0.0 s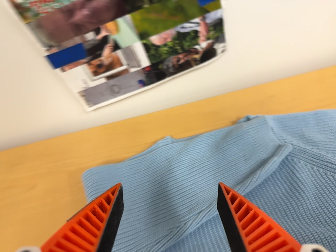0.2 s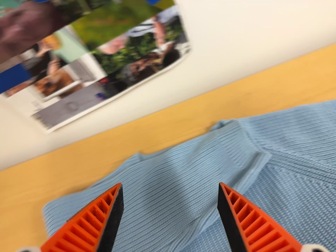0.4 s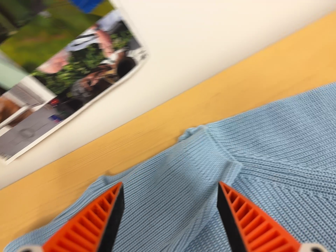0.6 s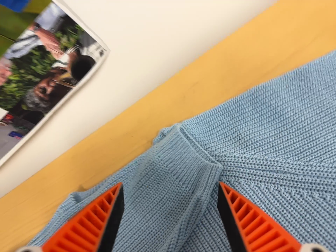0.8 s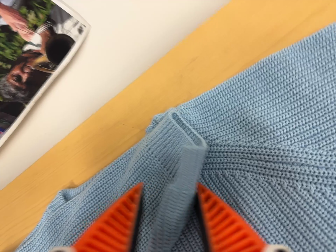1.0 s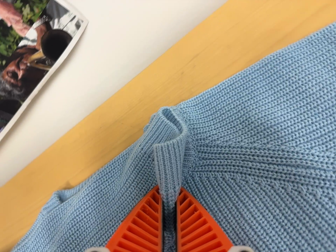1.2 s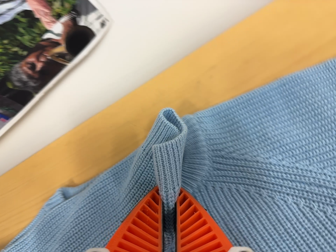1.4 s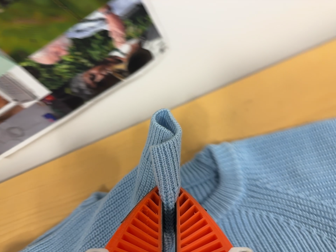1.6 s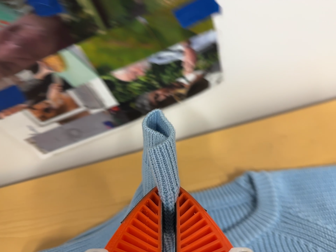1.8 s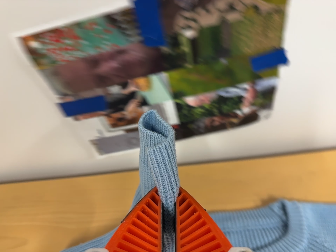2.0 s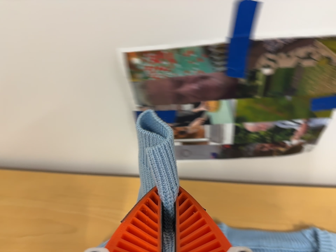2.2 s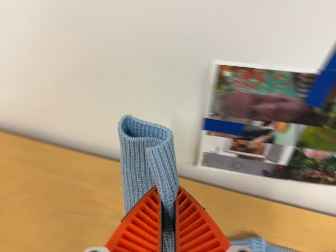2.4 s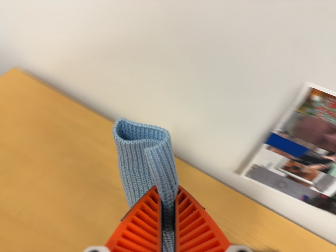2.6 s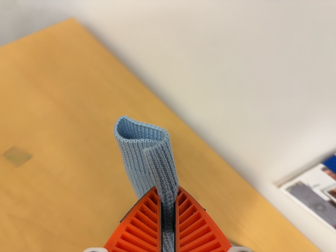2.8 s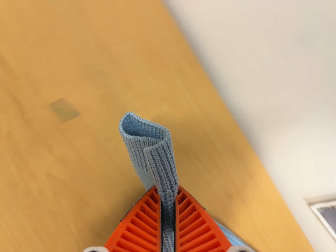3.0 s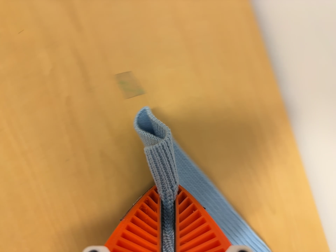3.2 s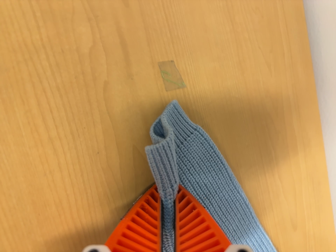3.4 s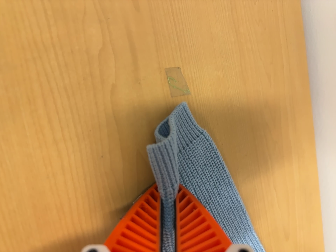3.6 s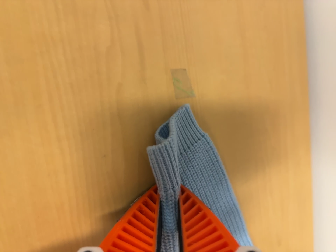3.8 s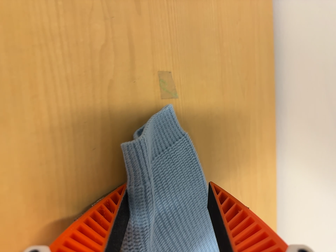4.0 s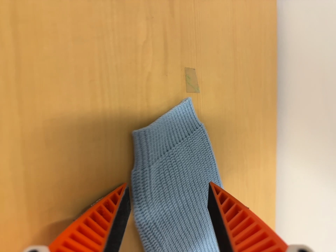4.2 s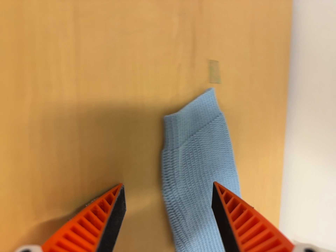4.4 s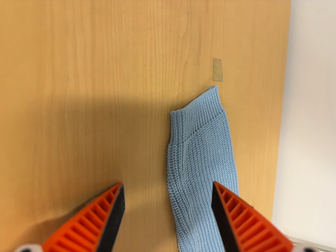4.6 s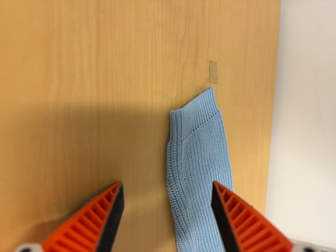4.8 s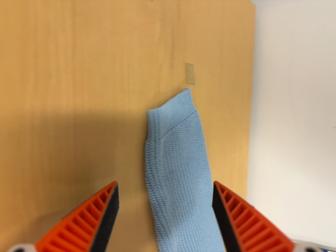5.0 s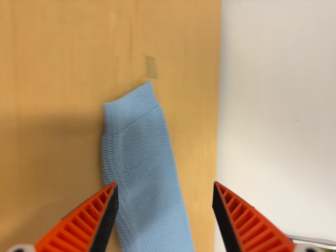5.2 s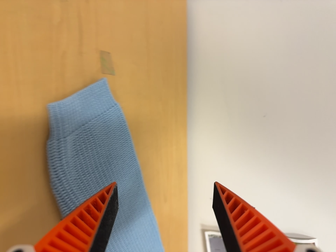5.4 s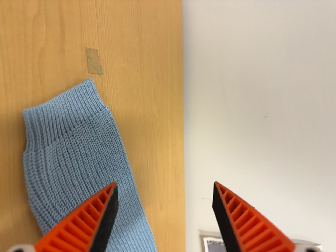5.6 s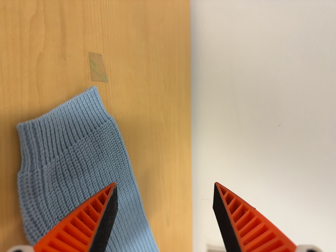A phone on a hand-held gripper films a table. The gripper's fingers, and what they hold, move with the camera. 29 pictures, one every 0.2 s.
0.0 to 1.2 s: The camera travels forward, to its right and toward the top of its view, about 24 cm, so what stands in front looms larger. Its aim tips toward the bottom of its view by about 10 degrees. It rolls about its line of sight by about 15 degrees, and the scene rotates counterclockwise.
1.2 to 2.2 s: The camera travels to its left and backward, about 40 cm, so close, fixed things drift to the right. Its aim tips toward the top of its view by about 10 degrees, and the scene shifts downward. It rolls about its line of sight by about 45 degrees, and the scene rotates clockwise.
2.2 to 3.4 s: The camera travels to its left, about 40 cm, so close, fixed things drift to the right. Its aim tips toward the bottom of its view by about 15 degrees, and the scene shifts upward. It rolls about its line of sight by about 65 degrees, and the scene rotates clockwise.
3.4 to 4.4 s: The camera pans to its right by about 15 degrees. It travels to its left and backward, about 12 cm. It rolls about its line of sight by about 10 degrees, and the scene rotates clockwise.
4.4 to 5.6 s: The camera swings to its right by about 15 degrees, and the scene slides to the left. It travels forward, about 7 cm, so what stands in front looms larger.
The film runs backward here.
